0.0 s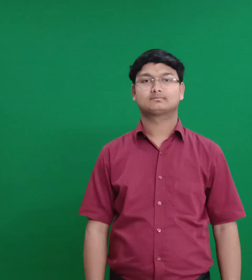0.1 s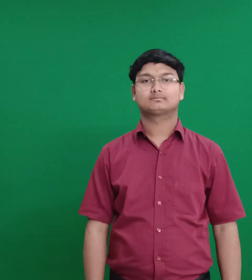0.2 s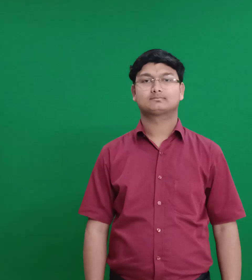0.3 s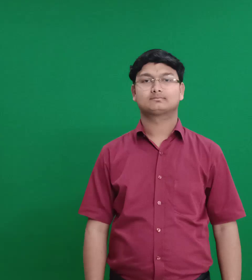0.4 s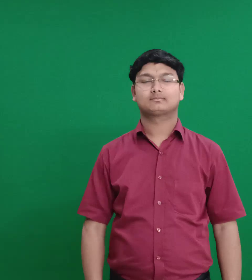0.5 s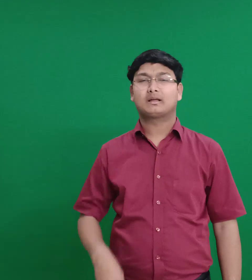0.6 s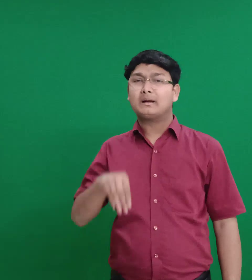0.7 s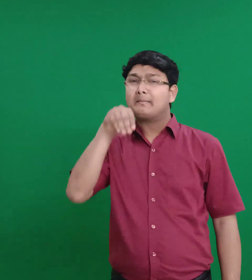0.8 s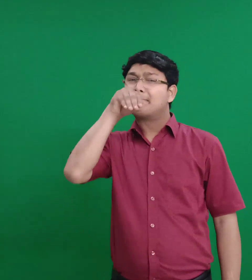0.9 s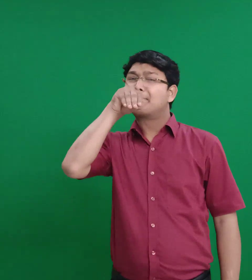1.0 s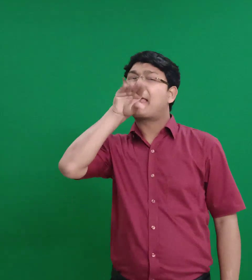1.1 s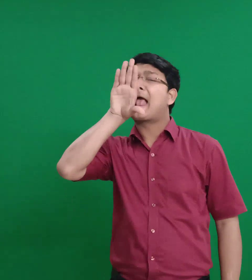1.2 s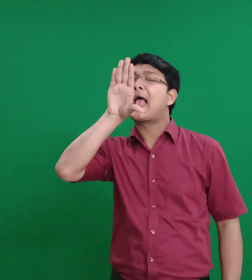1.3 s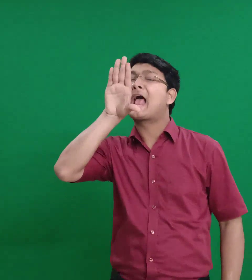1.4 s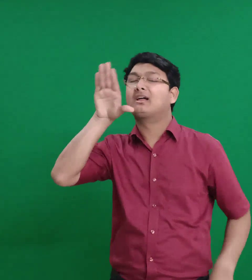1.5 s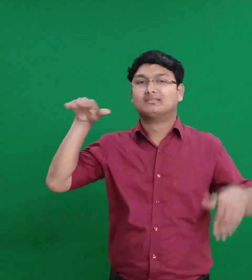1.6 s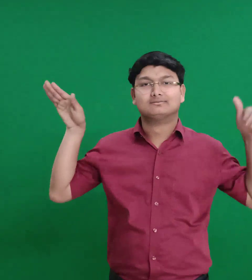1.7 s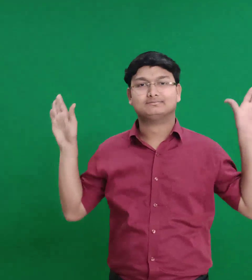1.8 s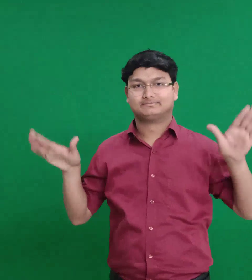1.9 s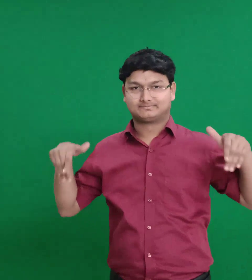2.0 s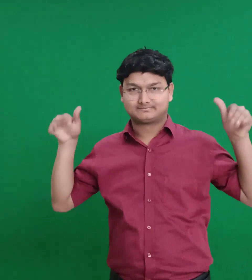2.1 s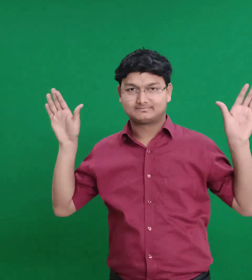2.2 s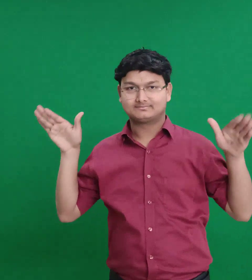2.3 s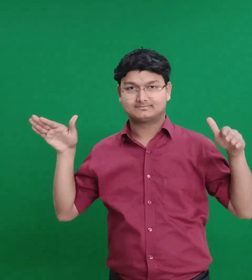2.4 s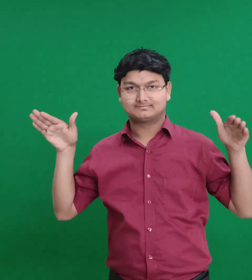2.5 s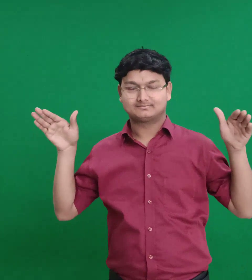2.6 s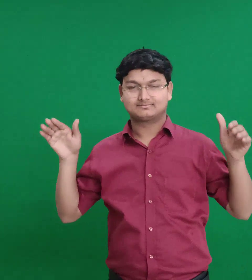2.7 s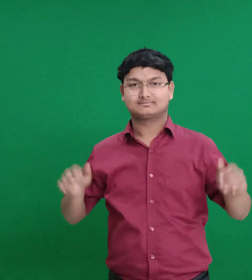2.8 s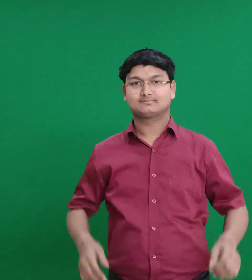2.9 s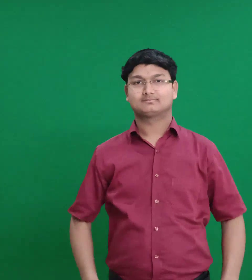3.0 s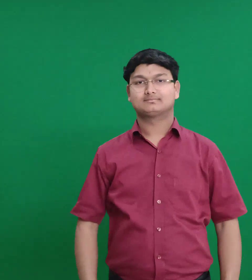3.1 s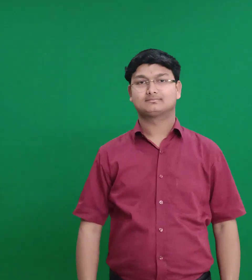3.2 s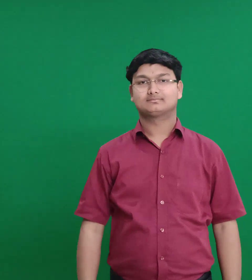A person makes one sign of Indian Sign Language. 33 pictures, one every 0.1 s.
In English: nighthawk
